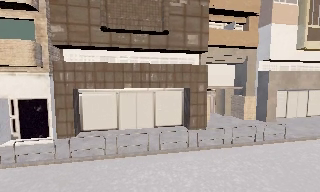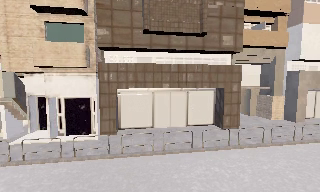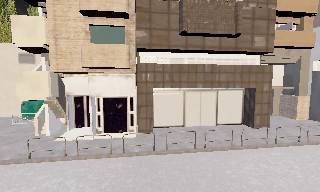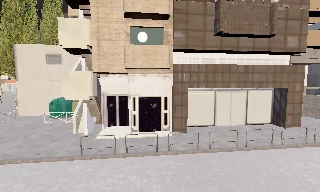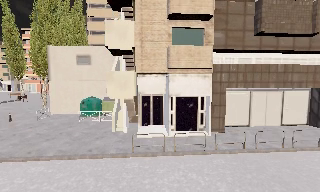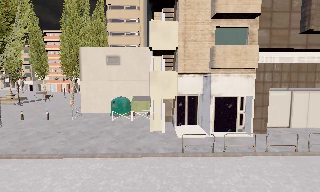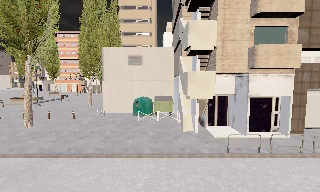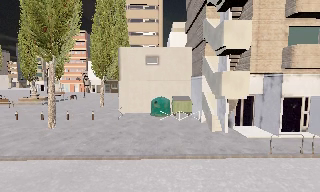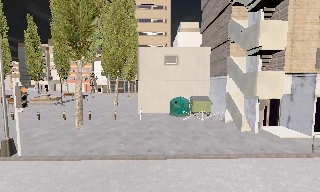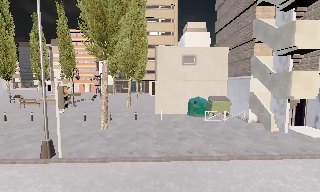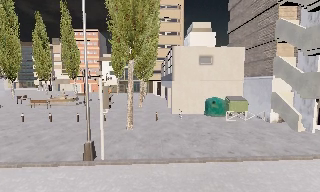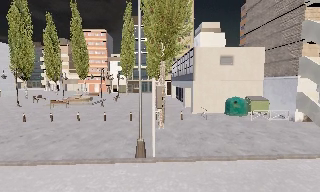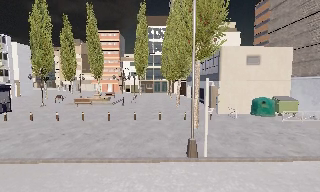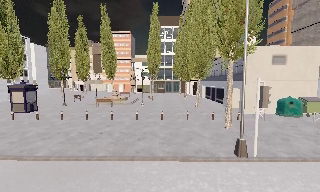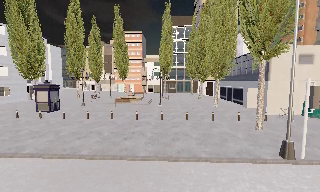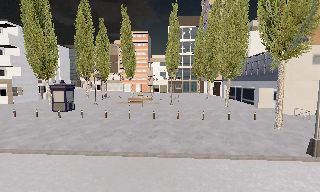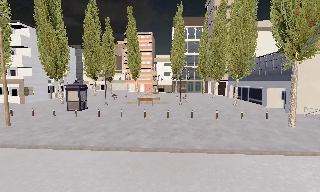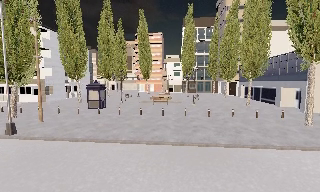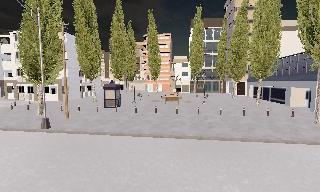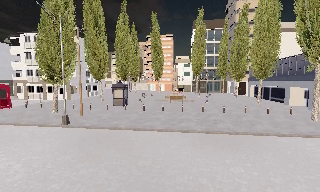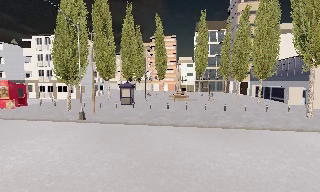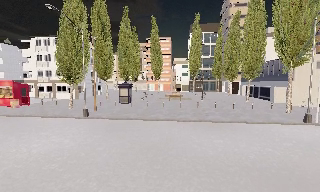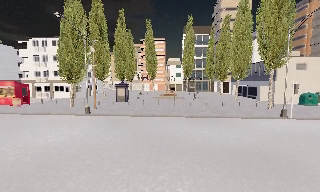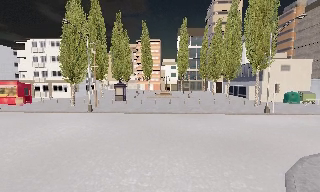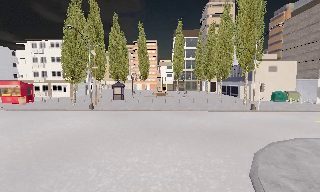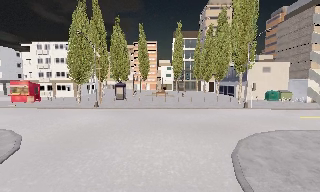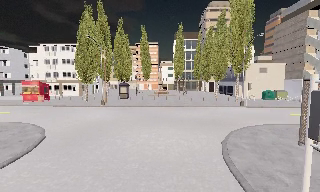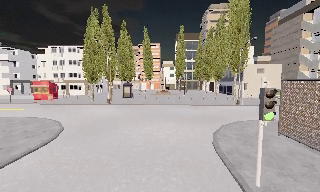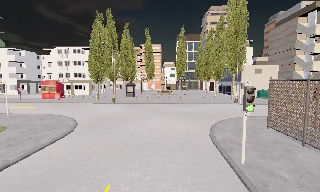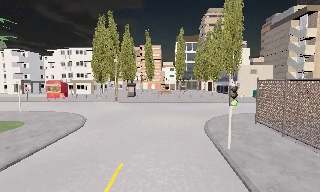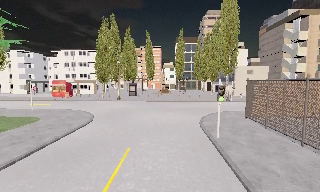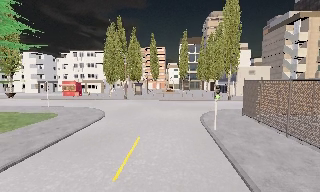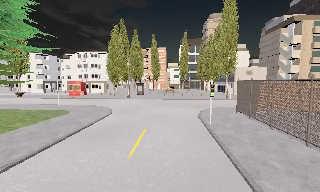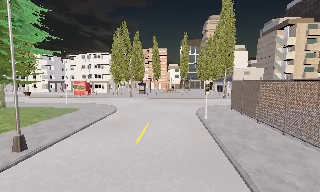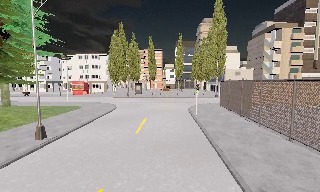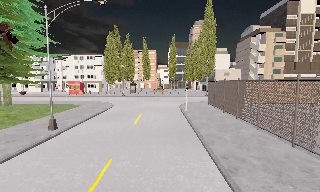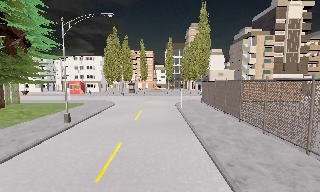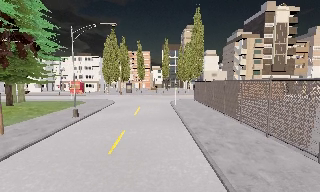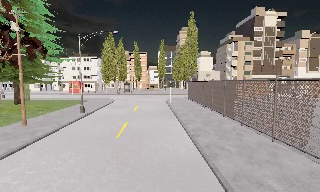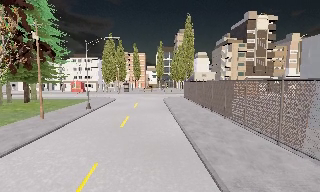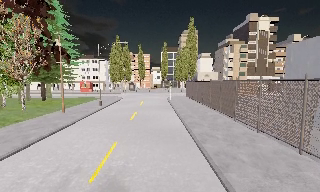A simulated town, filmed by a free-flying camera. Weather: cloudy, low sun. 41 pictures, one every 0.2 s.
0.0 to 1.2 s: The camera swings to its left by about 10 degrees, and the scene slides to the right. It travels to its left, about 11 m, so close, fixed things drift to the right.
1.2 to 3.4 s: The camera travels to its left, about 18 m, so close, fixed things drift to the right.
3.4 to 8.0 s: The camera travels backward, about 35 m, so what stands in front gets smaller.
The film runs backward here.
